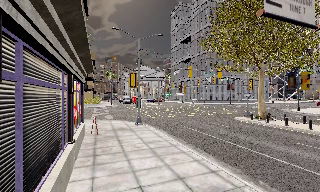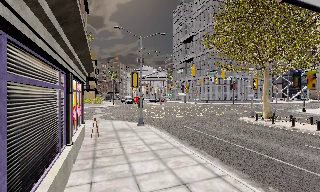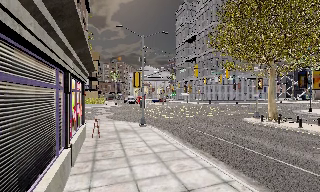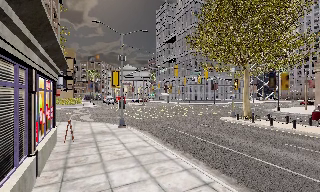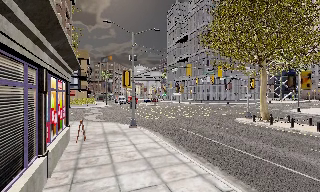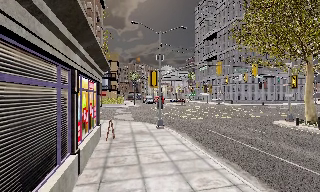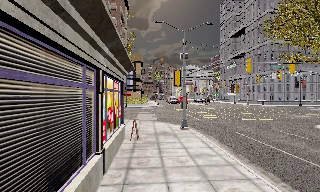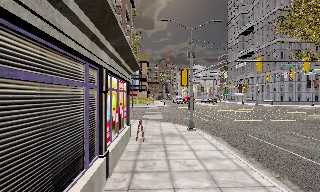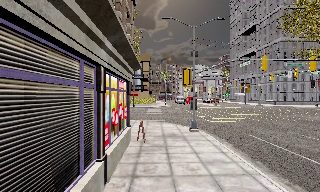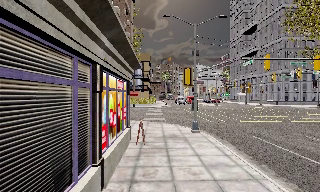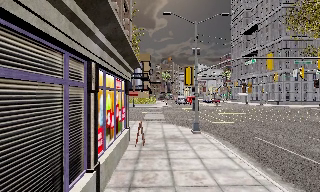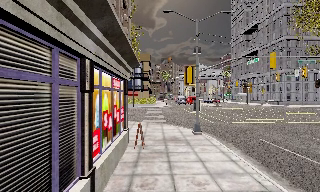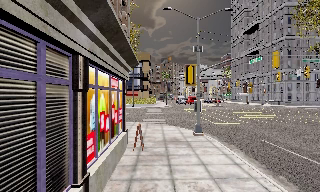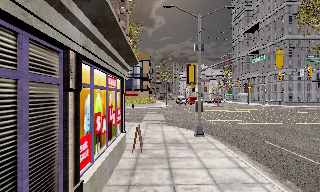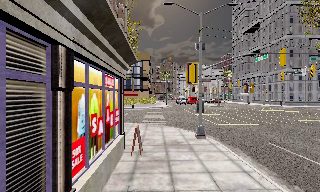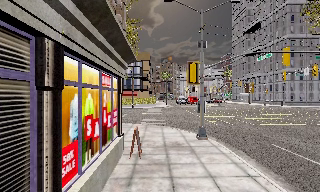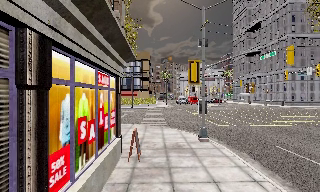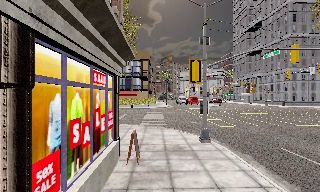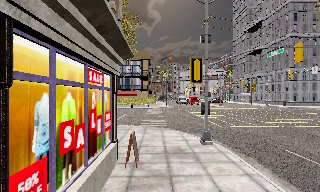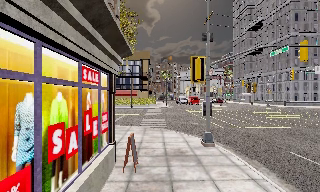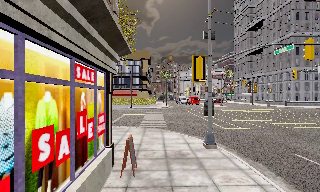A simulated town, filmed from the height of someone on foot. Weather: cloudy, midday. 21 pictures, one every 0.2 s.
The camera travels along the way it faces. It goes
forward.
0.0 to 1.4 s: The scene slides to the right, as the camera pans about 20 degrees to its left. It travels forward, about 2 m, so what stands in front looms larger.
1.4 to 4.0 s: The camera travels forward, about 4 m, so what stands in front looms larger.
The film runs forward here.
